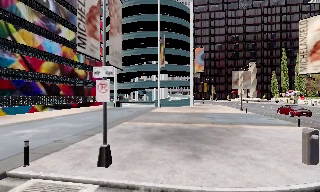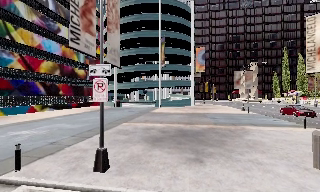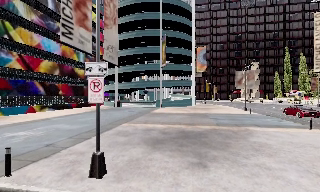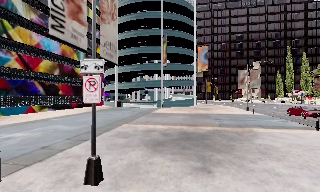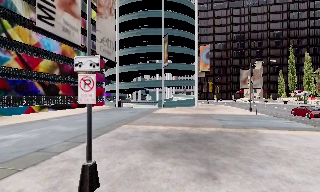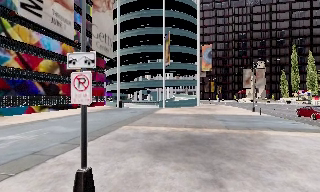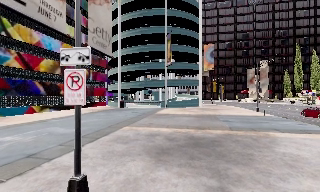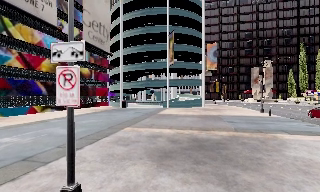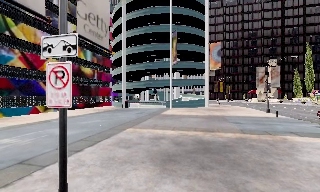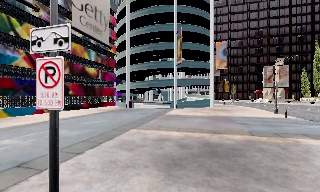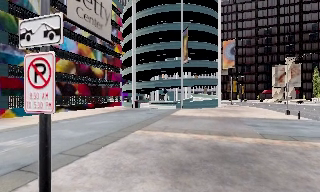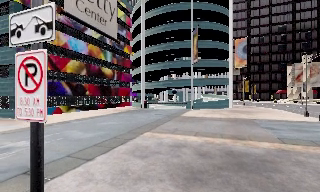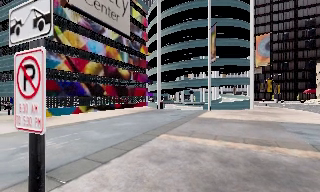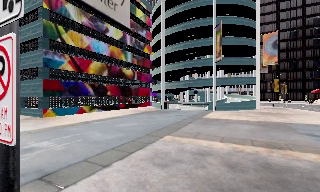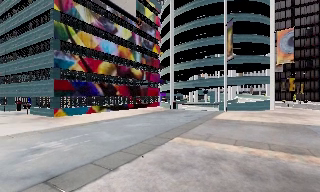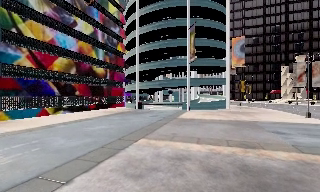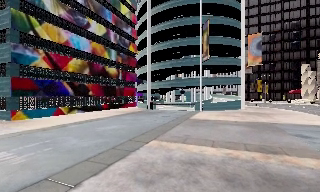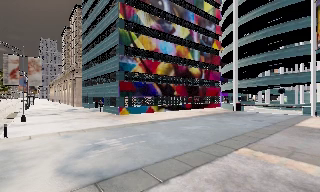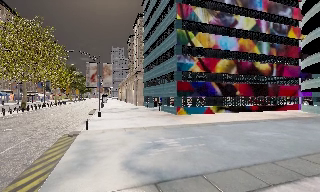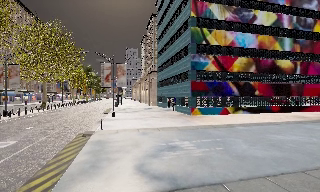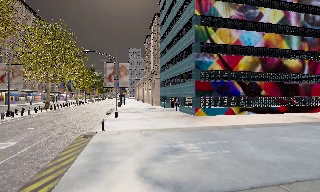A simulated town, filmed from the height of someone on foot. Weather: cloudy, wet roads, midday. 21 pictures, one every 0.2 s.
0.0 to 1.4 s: The camera travels forward, about 2.5 m, so what stands in front looms larger.
1.4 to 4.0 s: The scene slides to the right, as the camera pans about 65 degrees to its left. It travels forward, about 5 m.
The film runs forward here.
